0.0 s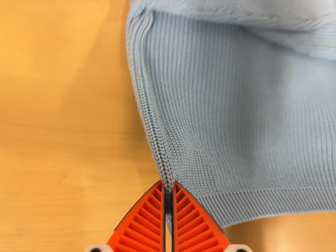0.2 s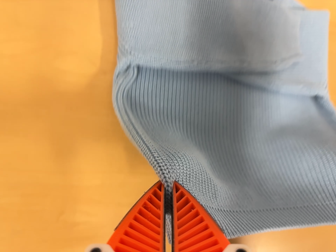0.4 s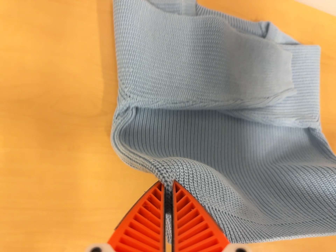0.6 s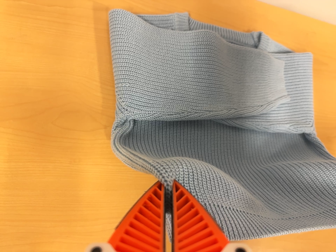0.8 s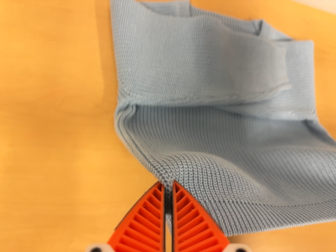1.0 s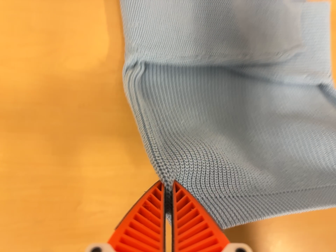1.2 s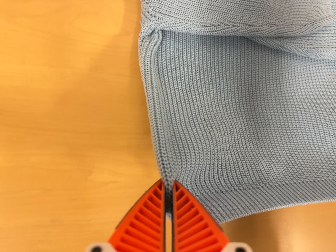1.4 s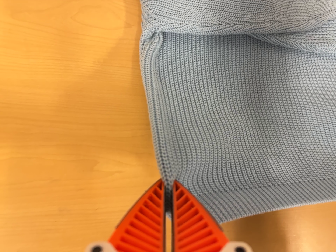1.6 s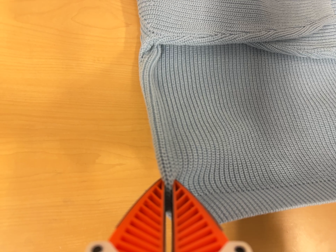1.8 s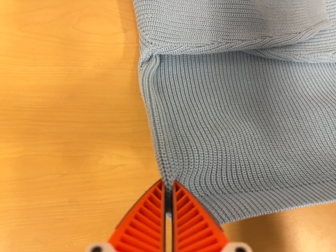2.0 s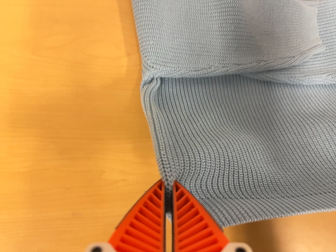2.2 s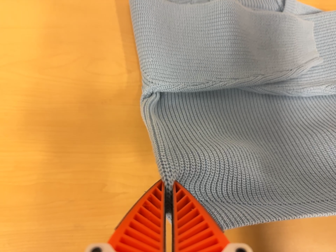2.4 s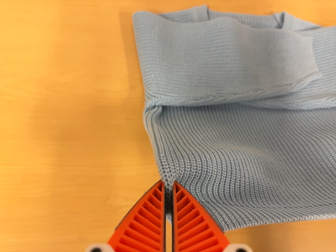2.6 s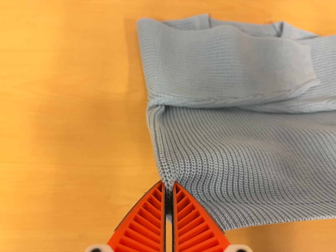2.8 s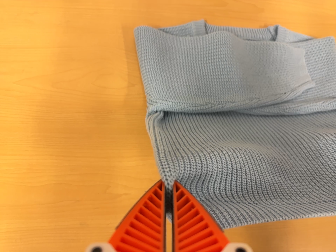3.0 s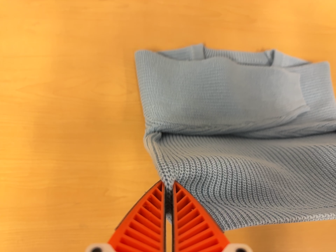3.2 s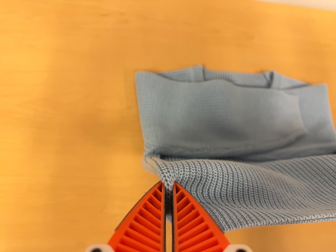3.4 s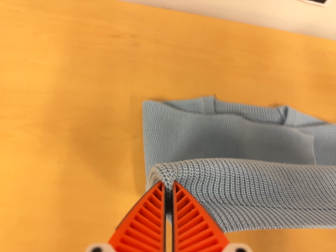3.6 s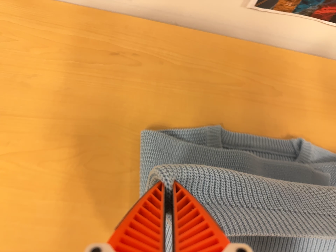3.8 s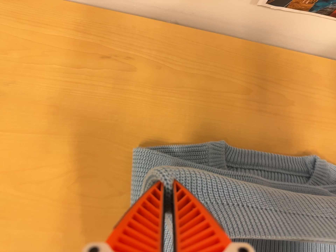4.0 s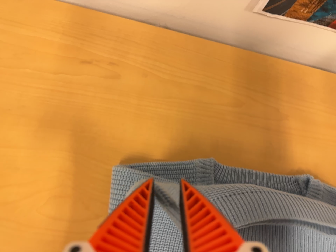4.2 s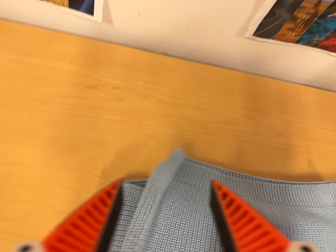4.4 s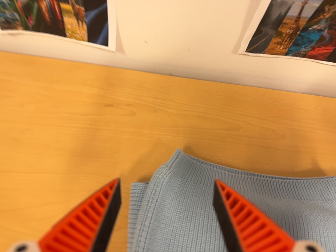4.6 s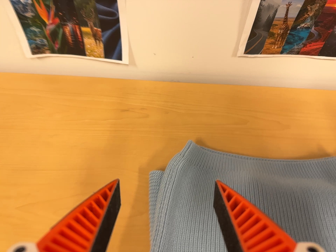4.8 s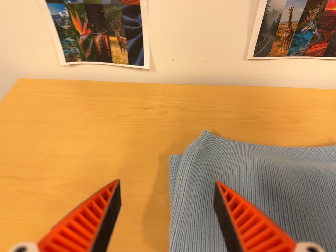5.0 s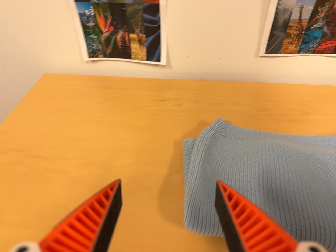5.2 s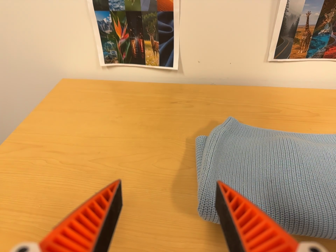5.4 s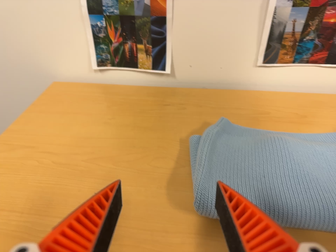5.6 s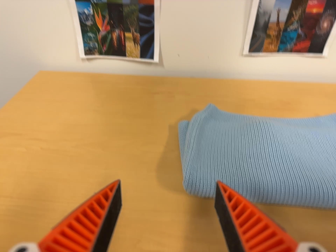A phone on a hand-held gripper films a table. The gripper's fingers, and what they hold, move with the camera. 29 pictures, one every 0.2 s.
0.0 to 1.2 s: The camera shifts only a little, or ends up much as it began.
1.2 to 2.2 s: The camera travels backward and to its right, about 8 cm, so what stands in front gets smaller.
2.2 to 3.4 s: The camera travels toward the top of its view, about 5 cm, so close, fixed things drift downward. Its aim tips toward the top of its view by about 10 degrees, and the scene shifts downward.
3.4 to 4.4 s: The camera travels forward and toward the top of its view, about 10 cm, so what stands in front looms larger. Its aim tips toward the top of its view by about 10 degrees, and the scene shifts downward.
4.4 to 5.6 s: The camera travels toward the bottom of its view and backward, about 28 cm. Its aim tips toward the top of its view by about 20 degrees.
The film runs forward here.
